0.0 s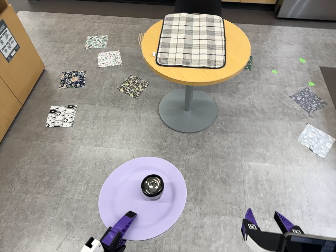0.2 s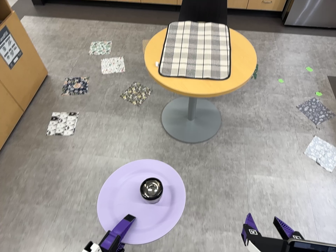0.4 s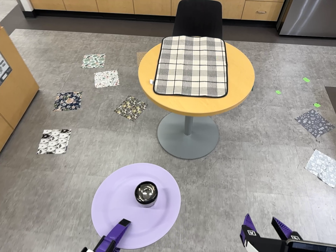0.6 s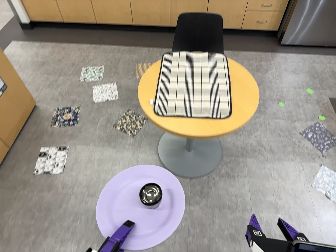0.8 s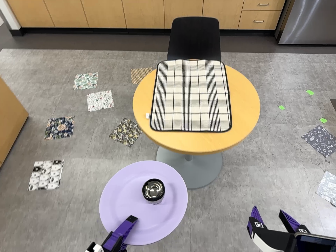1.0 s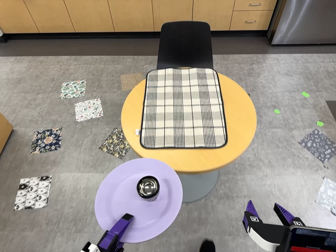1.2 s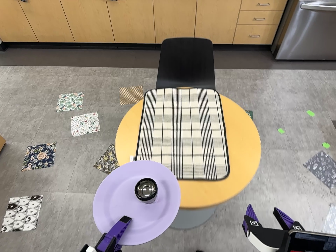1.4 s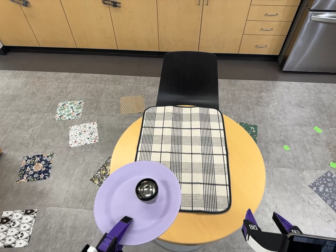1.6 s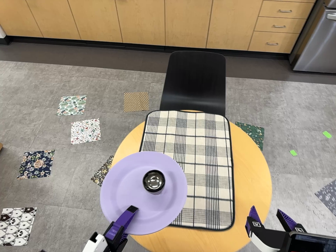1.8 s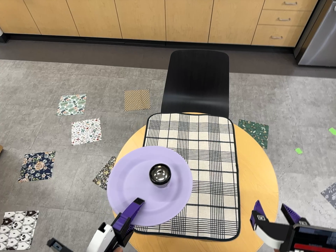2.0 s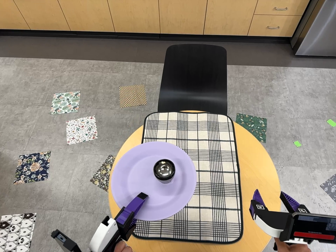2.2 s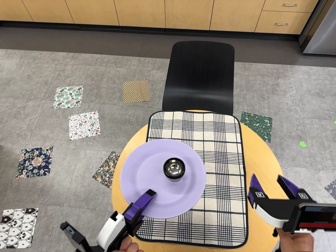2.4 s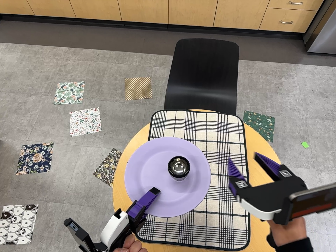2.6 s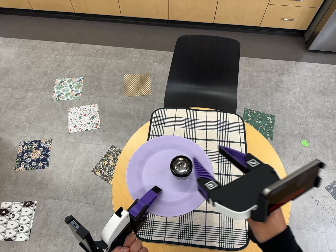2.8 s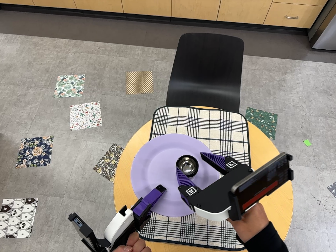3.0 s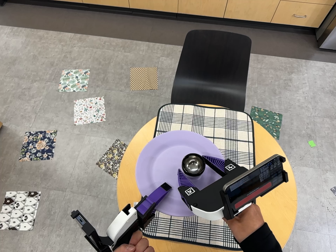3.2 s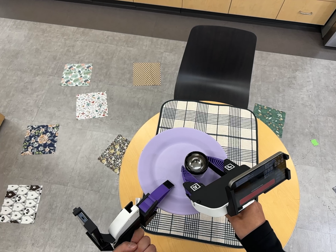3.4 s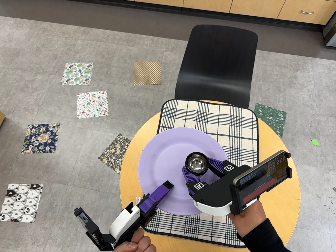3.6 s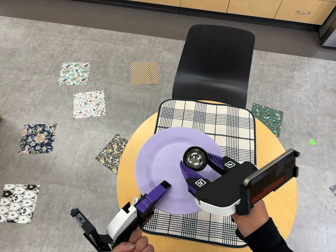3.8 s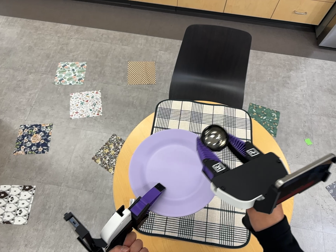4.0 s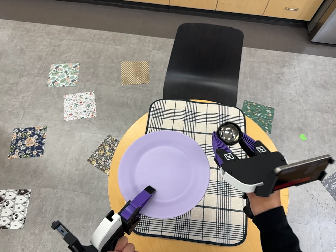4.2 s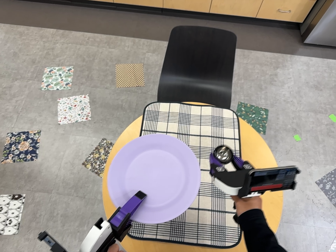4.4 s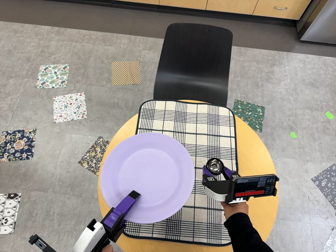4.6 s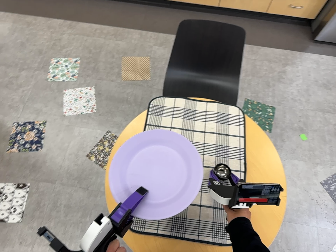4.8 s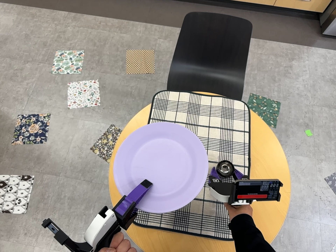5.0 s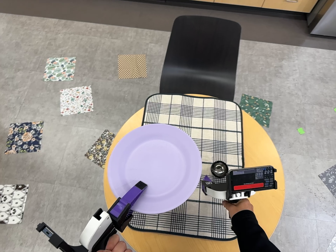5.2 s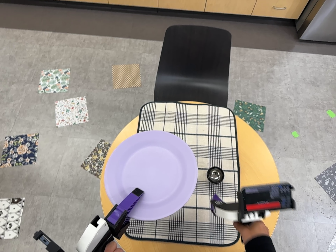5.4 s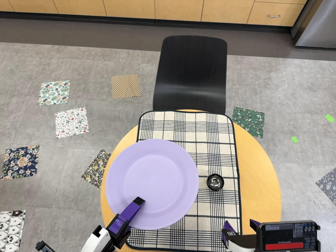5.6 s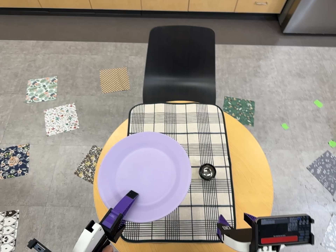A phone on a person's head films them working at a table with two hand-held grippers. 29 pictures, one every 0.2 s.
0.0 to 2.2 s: The camera travels toward the top of its view and forward, about 110 cm, so close, fixed things drift downward.
2.2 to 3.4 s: The camera travels forward and to its left, about 7 cm, so what stands in front looms larger.
3.4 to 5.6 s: The camera travels to its right, about 6 cm, so close, fixed things drift to the left. It rolls about its line of sight by about 10 degrees, and the scene rotates counterclockwise.
The film runs forward here.
